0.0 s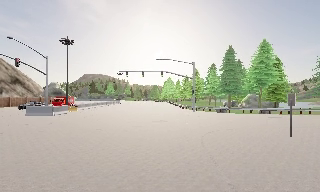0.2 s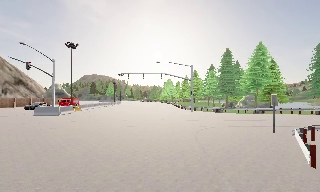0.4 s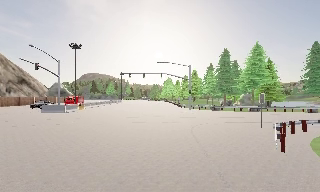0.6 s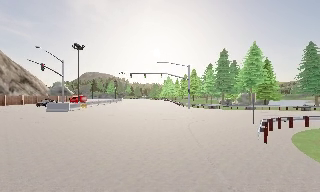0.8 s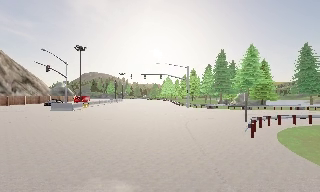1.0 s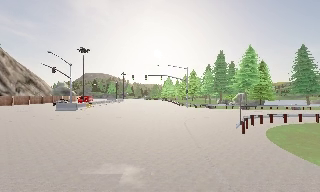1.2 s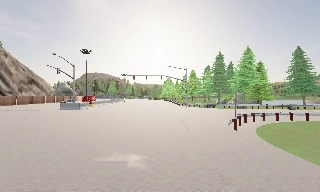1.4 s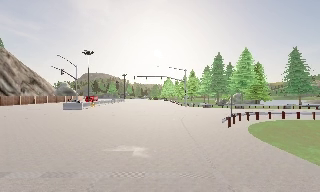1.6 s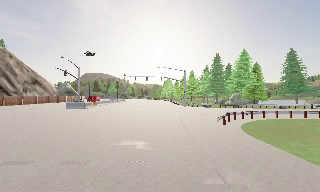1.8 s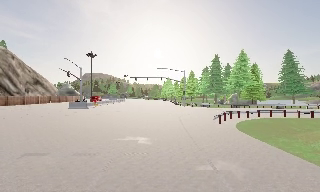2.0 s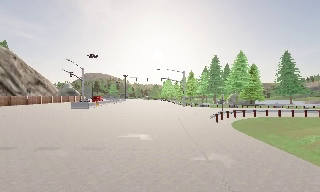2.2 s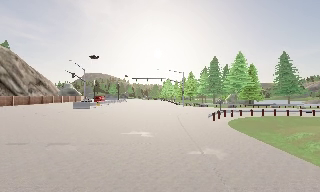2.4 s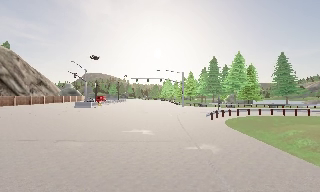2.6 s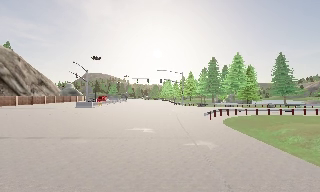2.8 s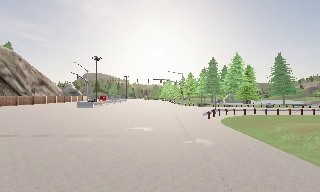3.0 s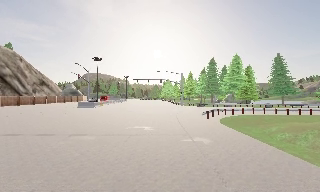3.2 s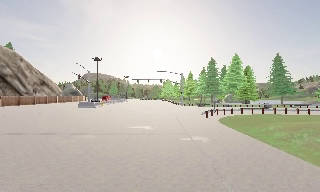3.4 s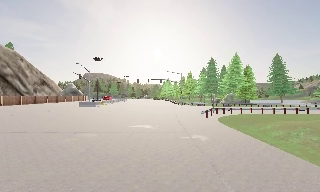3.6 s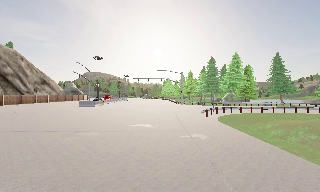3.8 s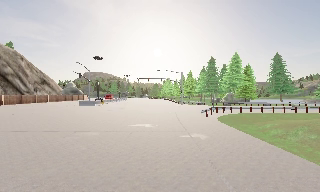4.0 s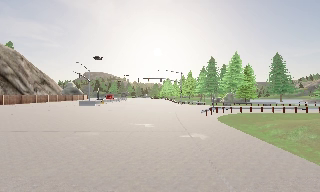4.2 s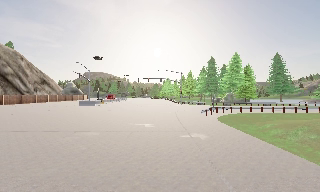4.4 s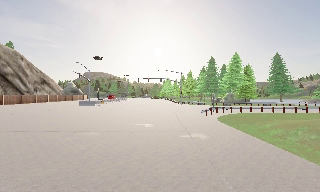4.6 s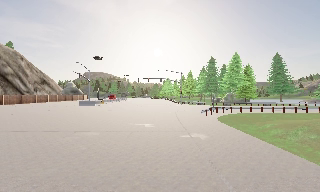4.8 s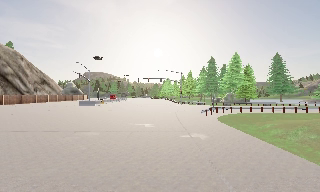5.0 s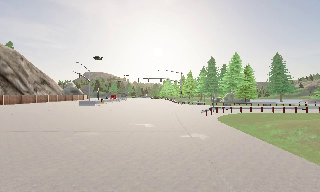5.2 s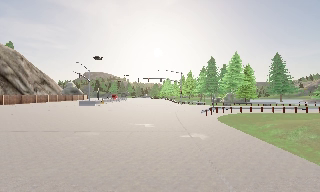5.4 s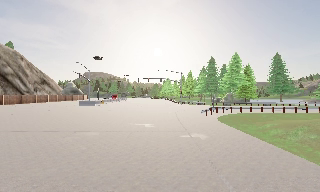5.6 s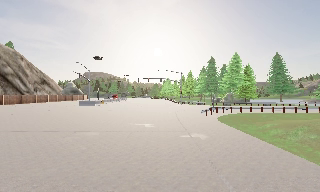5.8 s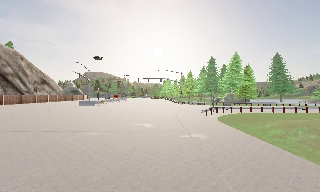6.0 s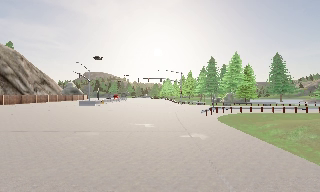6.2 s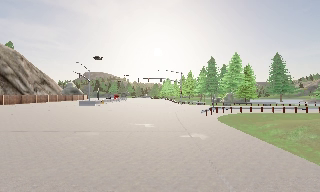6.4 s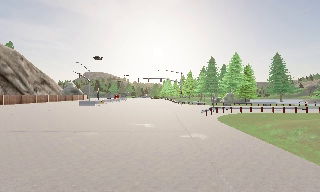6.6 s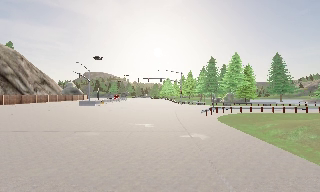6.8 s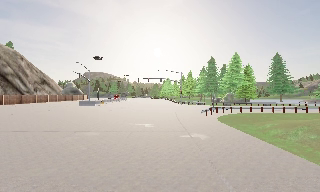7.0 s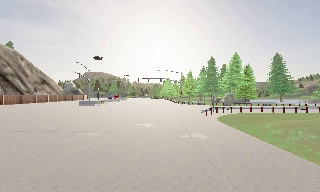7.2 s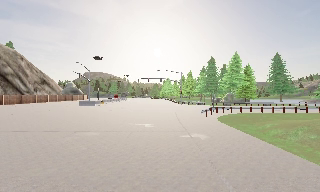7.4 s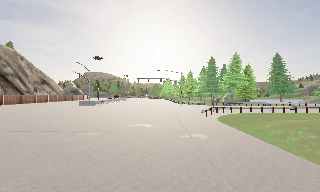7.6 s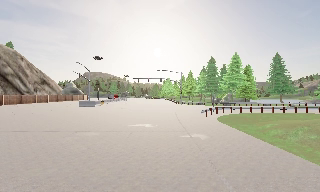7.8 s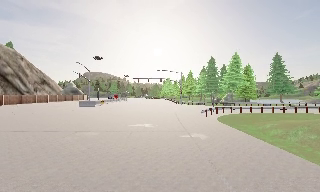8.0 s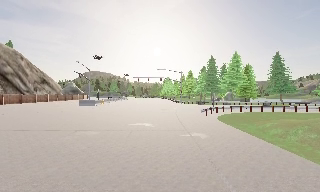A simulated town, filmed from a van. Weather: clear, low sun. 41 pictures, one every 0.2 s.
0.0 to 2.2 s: The camera travels backward, about 11 m, so what stands in front gets smaller.
2.2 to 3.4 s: The camera travels backward, about 2.5 m, so what stands in front gets smaller. It loses speed.
3.4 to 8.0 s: The camera keeps its place and its aim.
The film runs backward here.
